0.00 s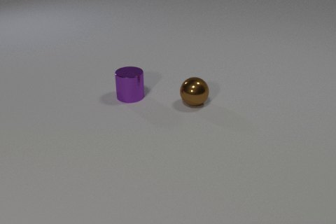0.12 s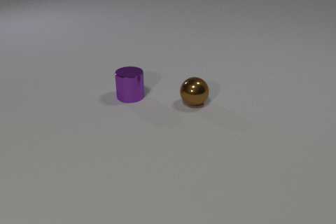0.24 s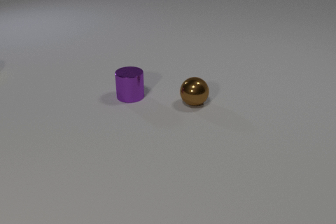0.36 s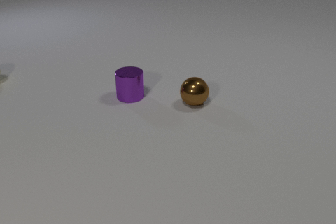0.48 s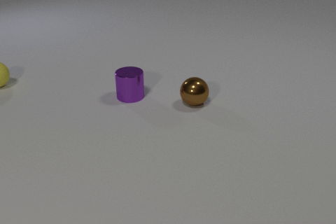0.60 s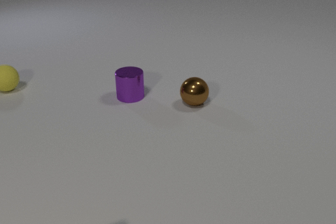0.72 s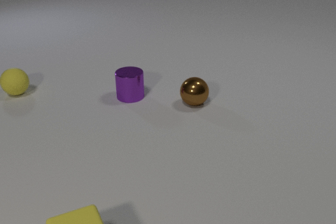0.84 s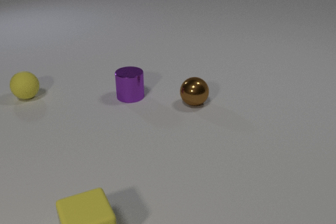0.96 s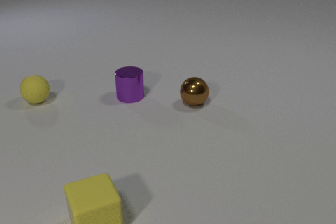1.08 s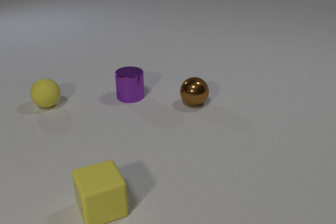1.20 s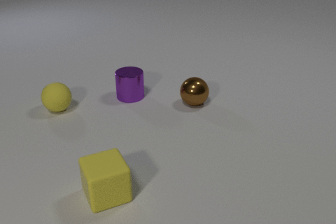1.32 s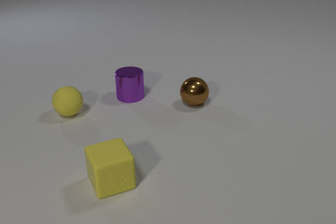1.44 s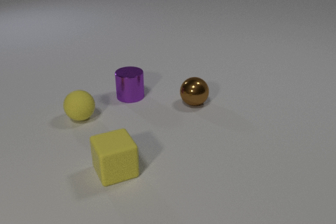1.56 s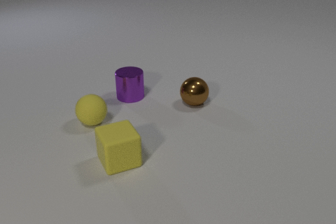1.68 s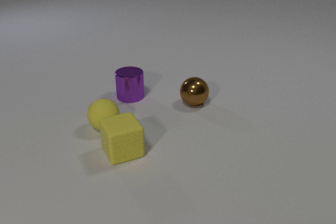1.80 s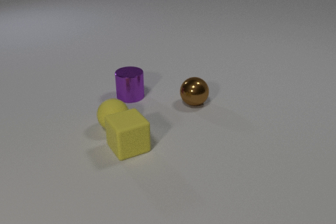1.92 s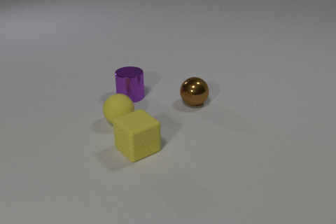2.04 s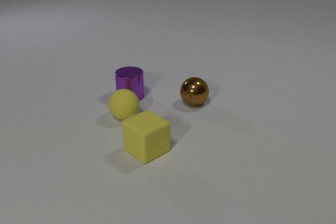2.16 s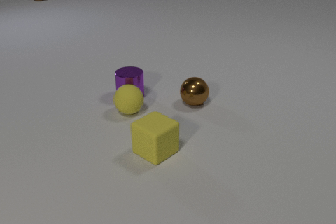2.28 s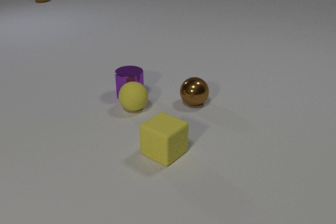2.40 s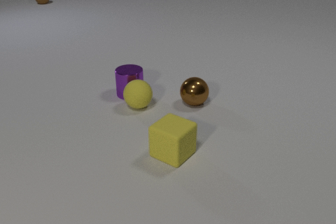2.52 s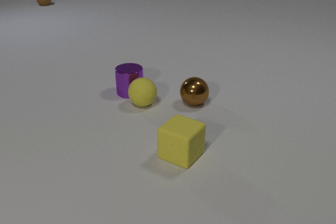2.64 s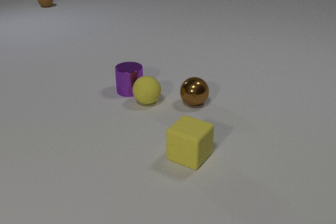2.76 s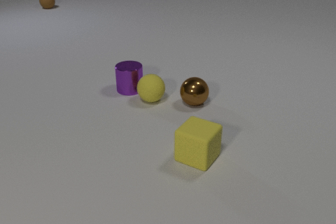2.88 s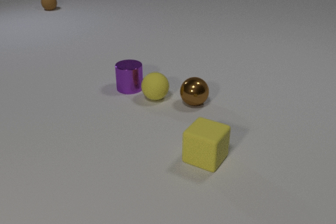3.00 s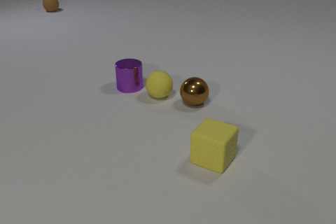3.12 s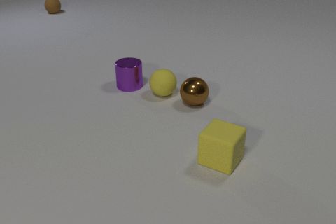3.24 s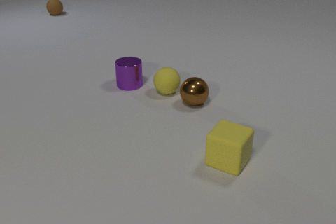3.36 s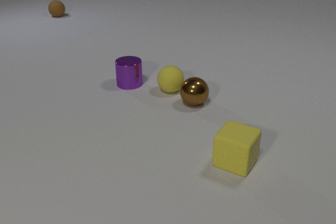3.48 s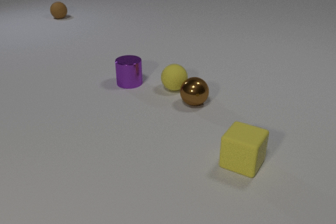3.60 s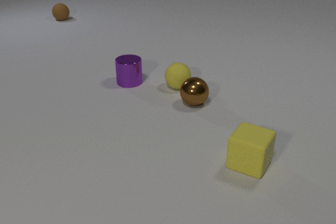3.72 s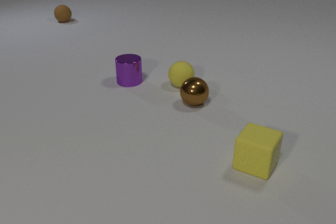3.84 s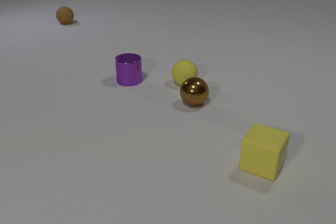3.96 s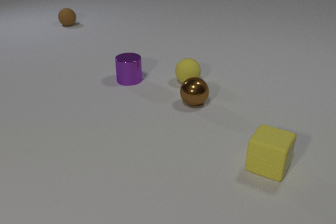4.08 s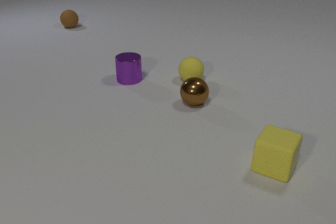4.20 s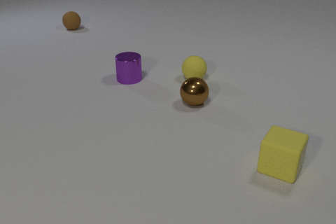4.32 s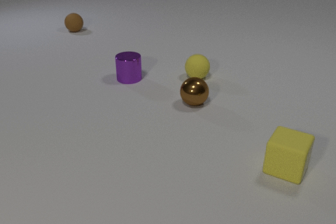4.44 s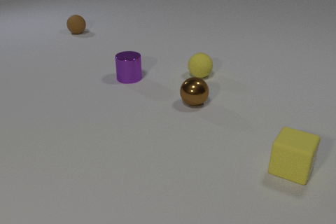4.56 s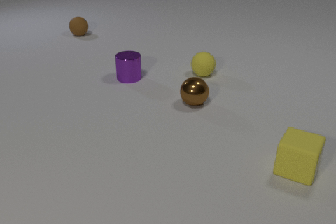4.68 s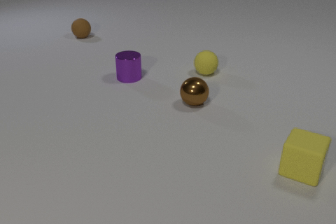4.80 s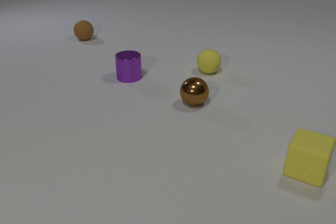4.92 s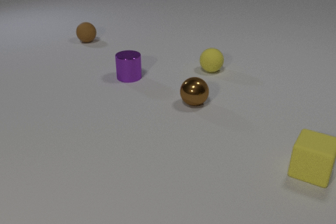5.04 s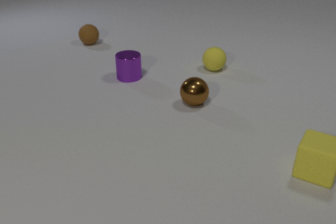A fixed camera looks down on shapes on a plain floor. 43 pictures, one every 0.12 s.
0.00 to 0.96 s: The yellow rubber cube comes in at the bottom edge, slides away from the camera. The yellow rubber sphere comes in at the left edge, rolls toward the camera and to the right.
0.96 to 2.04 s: The yellow rubber cube slides away from the camera and to the right. The yellow rubber sphere rolls to the right and toward the camera. The yellow rubber cube and the yellow rubber sphere collide.
2.04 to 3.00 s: The yellow rubber cube slides to the right. The yellow rubber sphere rolls away from the camera and to the right. The purple metal cylinder slides away from the camera. The brown rubber sphere rolls toward the camera. The yellow rubber sphere and the purple metal cylinder collide.
3.00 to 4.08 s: The yellow rubber cube slides to the right. The yellow rubber sphere rolls away from the camera and to the right. The purple metal cylinder slides away from the camera. The brown rubber sphere rolls toward the camera.
4.08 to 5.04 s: The yellow rubber cube slides to the right. The yellow rubber sphere rolls away from the camera and to the right. The purple metal cylinder slides away from the camera. The brown rubber sphere rolls toward the camera.
How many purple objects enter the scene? 0.
Are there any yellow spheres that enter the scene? yes.
How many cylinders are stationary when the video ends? 0.
